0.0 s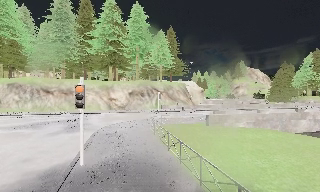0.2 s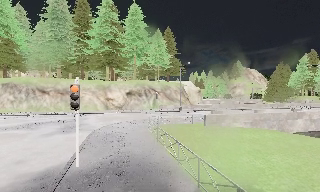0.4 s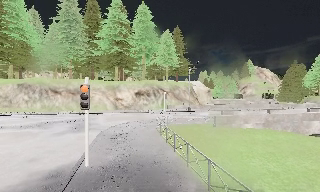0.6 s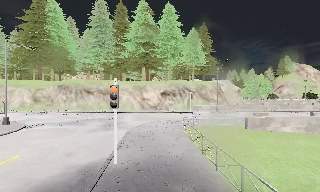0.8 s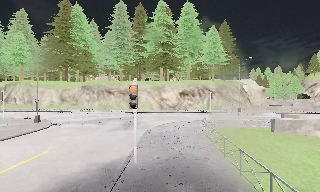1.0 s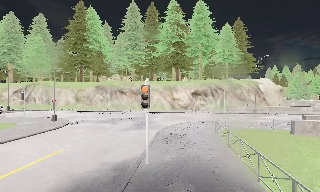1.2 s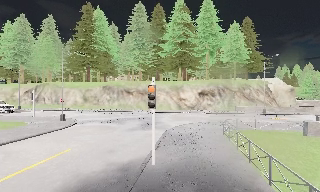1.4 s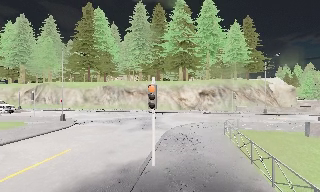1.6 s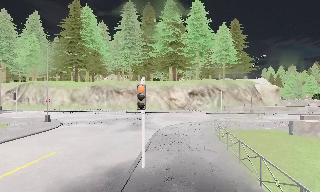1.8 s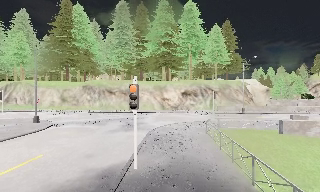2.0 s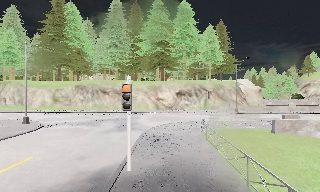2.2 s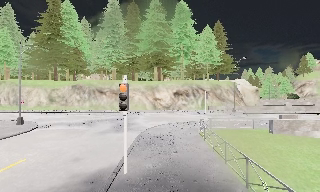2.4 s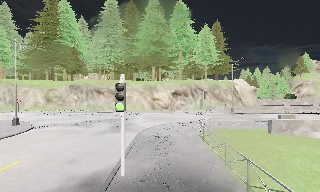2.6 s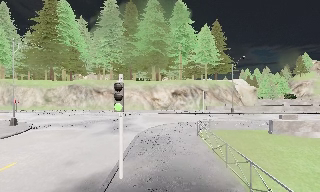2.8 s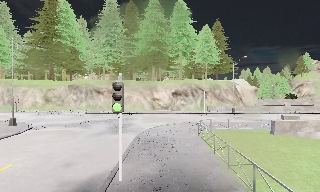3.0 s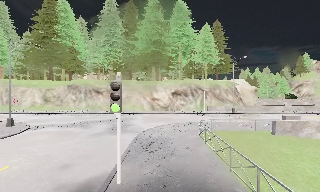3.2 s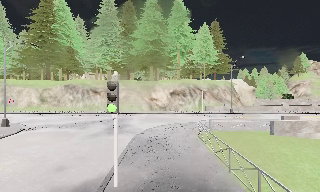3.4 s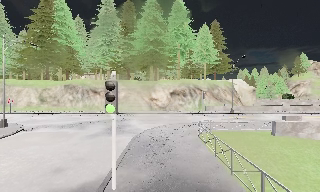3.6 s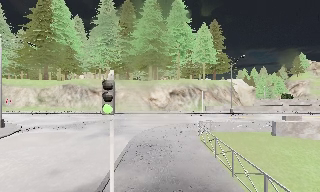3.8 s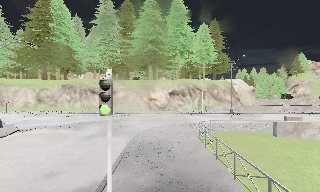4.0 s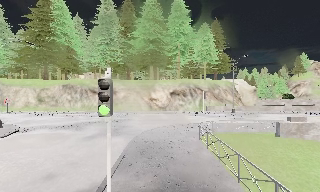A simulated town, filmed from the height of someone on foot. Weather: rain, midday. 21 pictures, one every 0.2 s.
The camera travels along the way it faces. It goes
forward.
0.0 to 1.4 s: The scene slides to the right, as the camera pans about 25 degrees to its left. It travels forward, about 0.5 m, so what stands in front looms larger.
1.4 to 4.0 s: The camera pans to its right, which is clockwise from overhead, by about 10 degrees. It travels forward, about 2 m, so what stands in front looms larger.
The film runs forward here.
